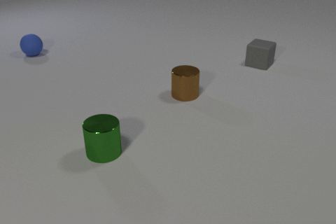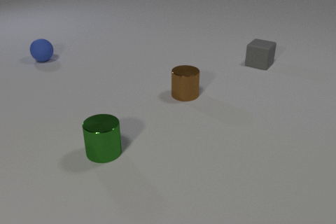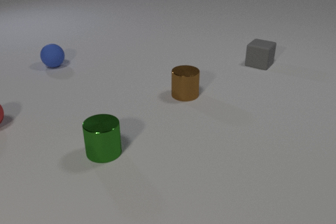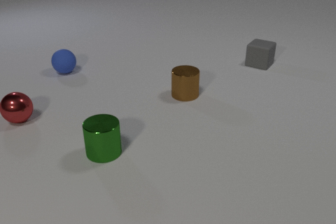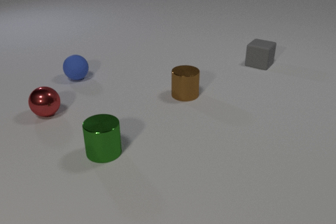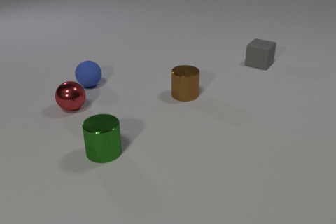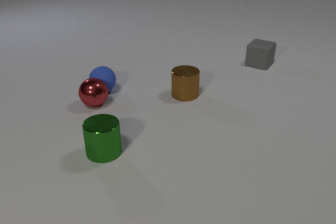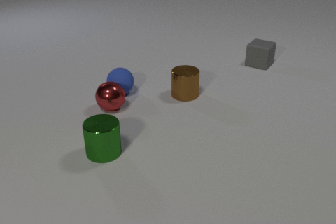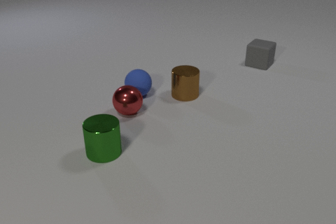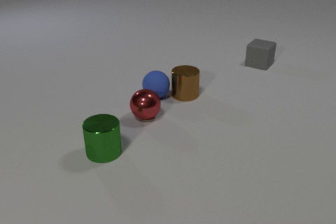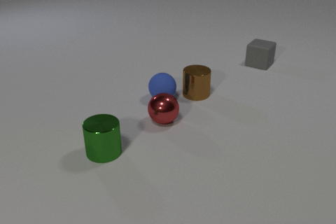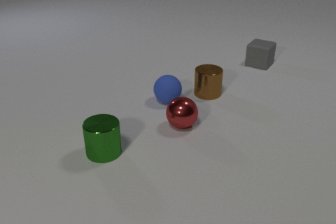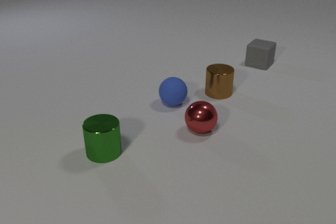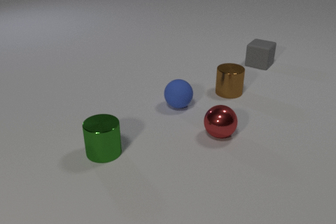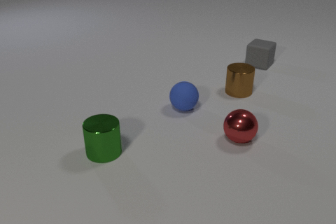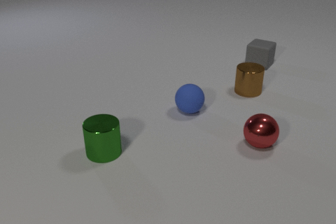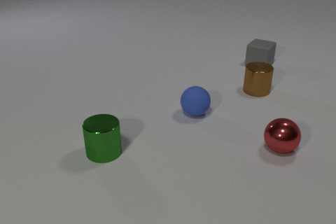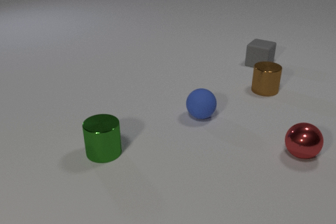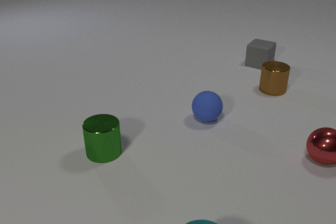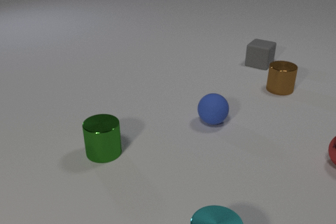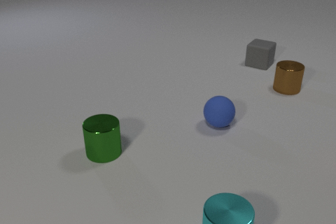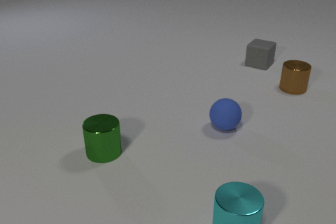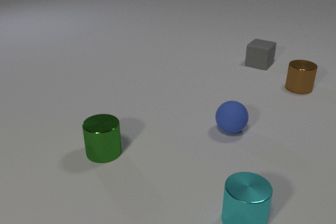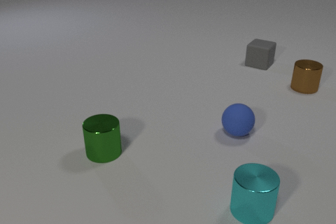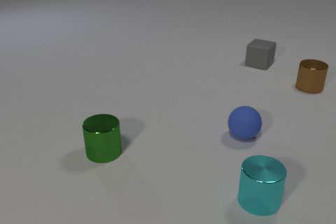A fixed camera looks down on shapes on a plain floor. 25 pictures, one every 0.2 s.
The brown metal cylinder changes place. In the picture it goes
to the right.
The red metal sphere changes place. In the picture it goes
to the right.
0.0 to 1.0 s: The blue rubber sphere rolls toward the camera and to the right. The red metal sphere comes in at the left edge, rolls to the right.
1.0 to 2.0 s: The blue rubber sphere rolls to the right and toward the camera. The red metal sphere rolls to the right and toward the camera. The brown metal cylinder slides to the right. The blue rubber sphere and the red metal sphere collide. The blue rubber sphere and the brown metal cylinder collide.
2.0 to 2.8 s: The blue rubber sphere rolls to the right and toward the camera. The red metal sphere rolls to the right. The brown metal cylinder slides to the right.
2.8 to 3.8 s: The blue rubber sphere rolls to the right and toward the camera. The red metal sphere rolls to the right. The brown metal cylinder slides to the right. The cyan metal cylinder comes in at the bottom edge, slides away from the camera and to the right.
3.8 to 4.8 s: The blue rubber sphere rolls to the right and toward the camera. The red metal sphere leaves at the right edge. The brown metal cylinder slides to the right and away from the camera. The cyan metal cylinder slides away from the camera and to the right.
How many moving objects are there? 4.
How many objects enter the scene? 2.
How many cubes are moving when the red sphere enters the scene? 0.
